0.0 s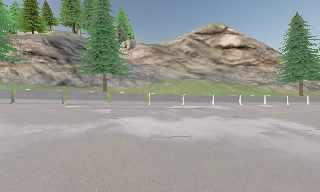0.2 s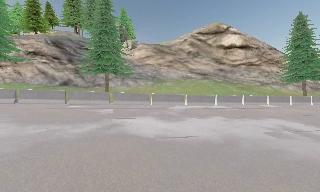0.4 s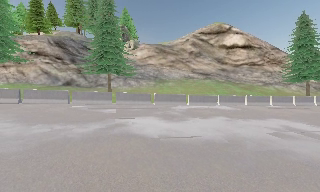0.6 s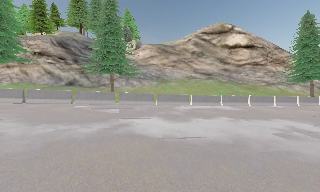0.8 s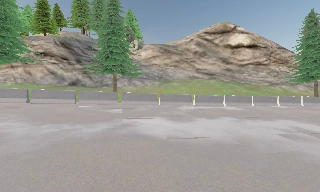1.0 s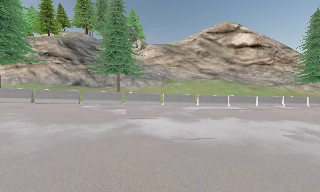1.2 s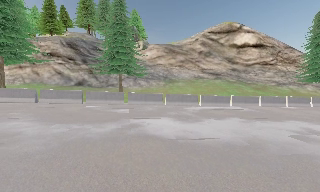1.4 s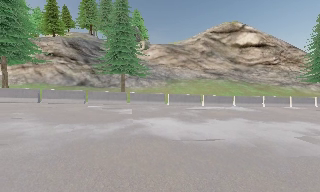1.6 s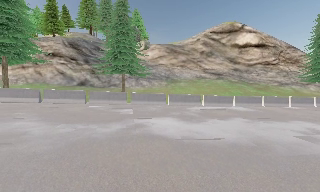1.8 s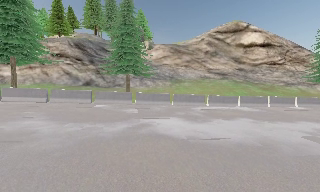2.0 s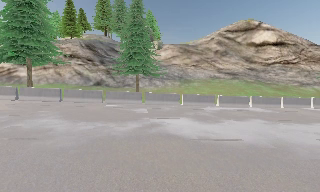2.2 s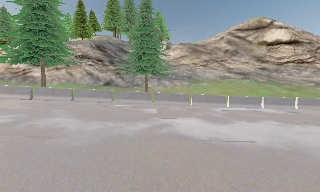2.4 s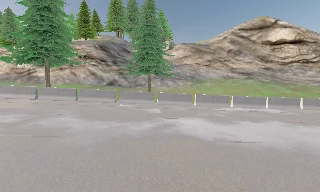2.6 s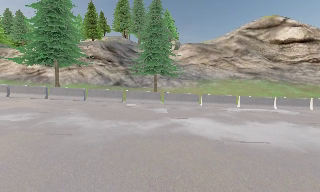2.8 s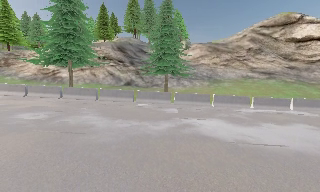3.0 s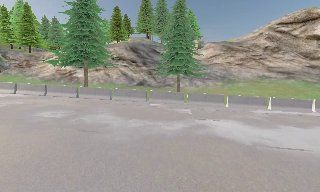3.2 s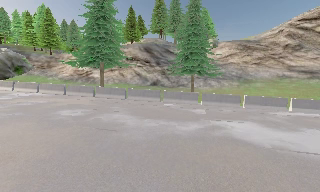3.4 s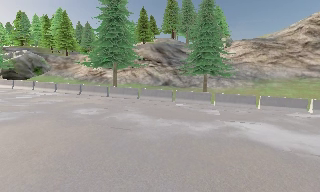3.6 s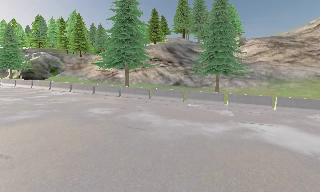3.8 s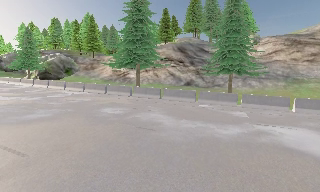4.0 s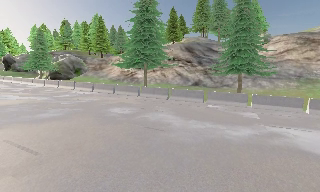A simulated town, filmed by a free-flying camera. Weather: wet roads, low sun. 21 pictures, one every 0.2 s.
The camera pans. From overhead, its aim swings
counterclockwise.
The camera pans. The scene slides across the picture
to the right.
0.0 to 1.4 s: The camera travels to its left, about 0.5 m, so close, fixed things drift to the right.
1.4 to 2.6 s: The camera shifts only a little, or ends up much as it began.
2.6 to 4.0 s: The camera swings to its left by about 25 degrees, and the scene slides to the right. It travels to its left, about 0.5 m, so close, fixed things drift to the right.
The film runs forward here.
